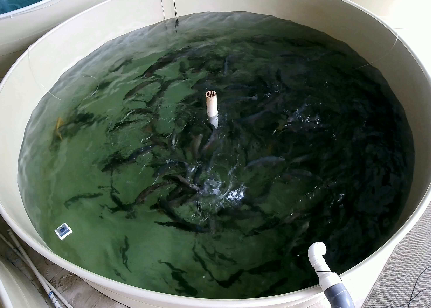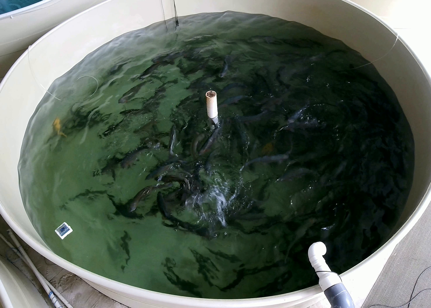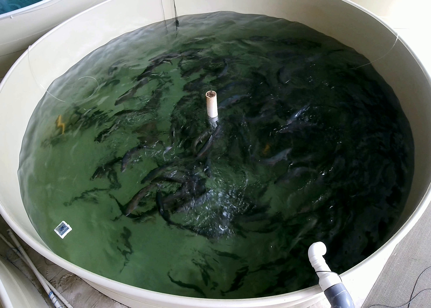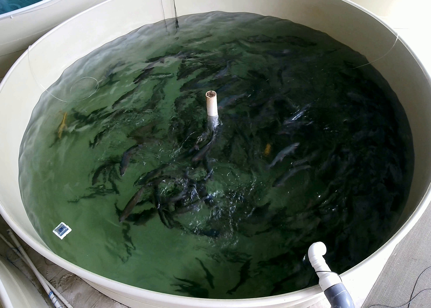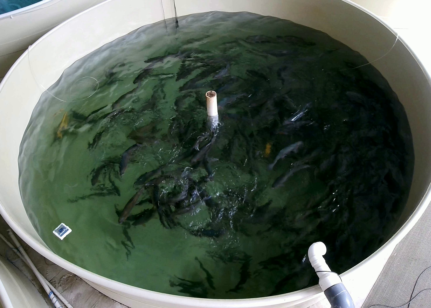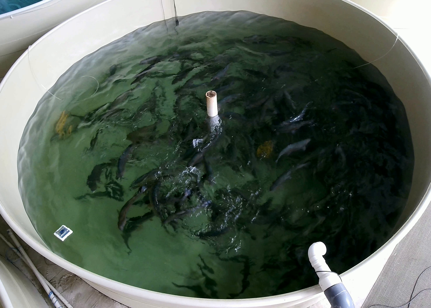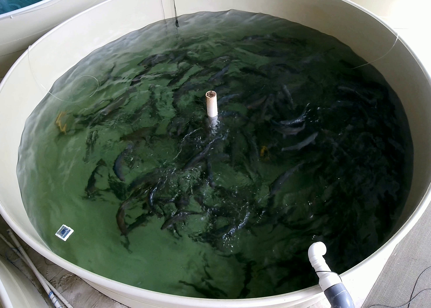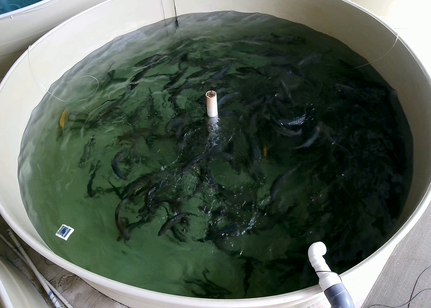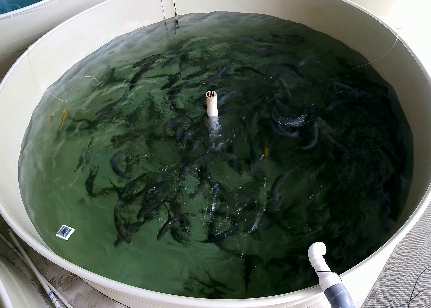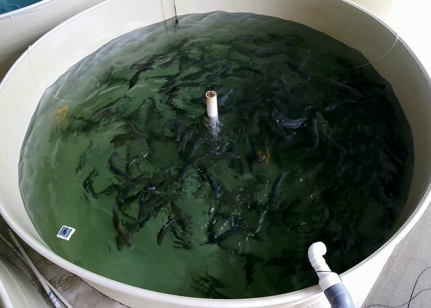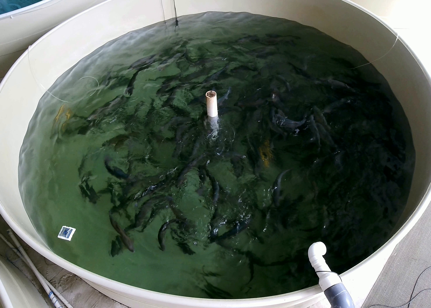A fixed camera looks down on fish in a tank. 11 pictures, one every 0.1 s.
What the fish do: Weak feeding.
